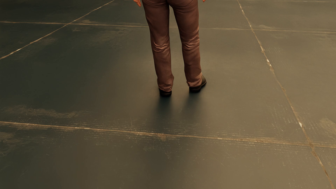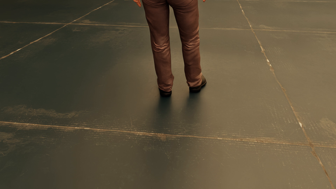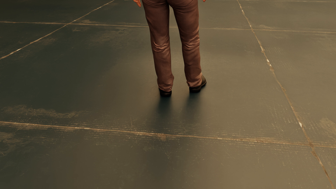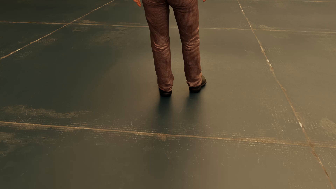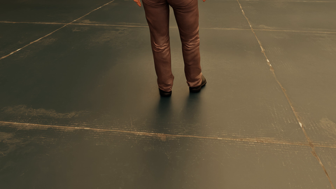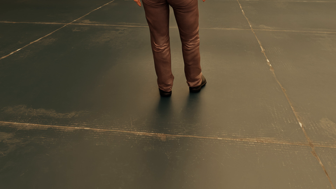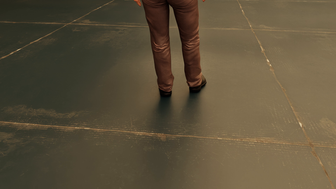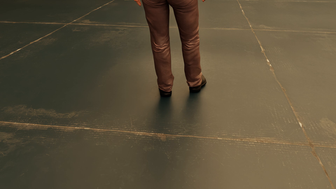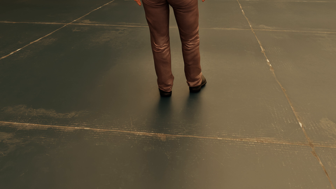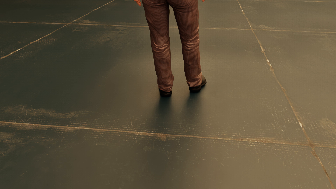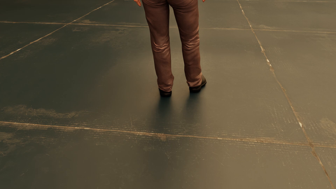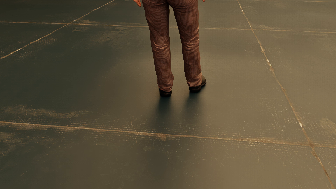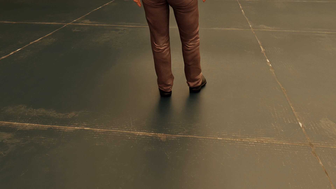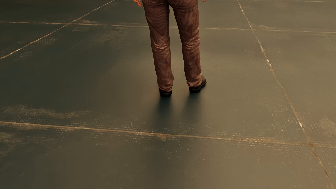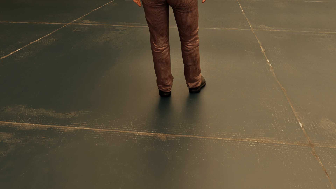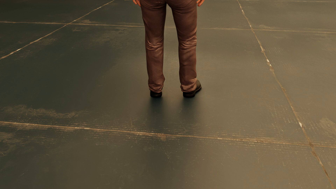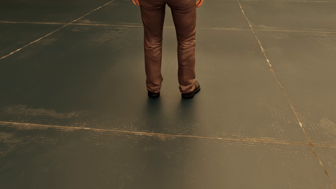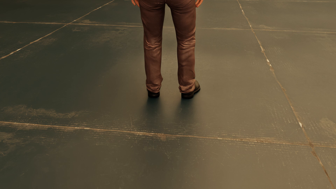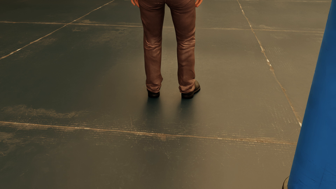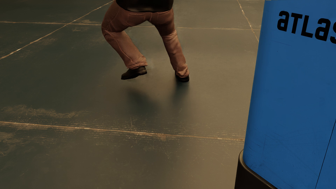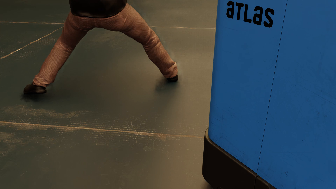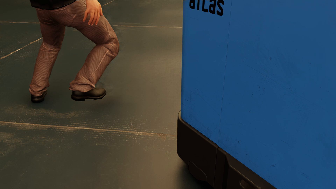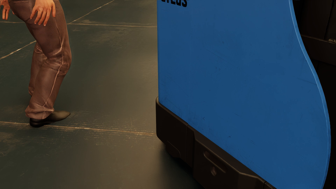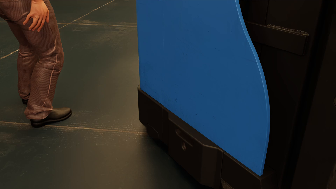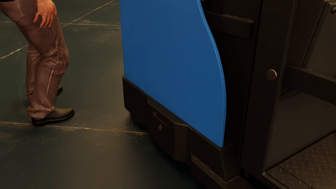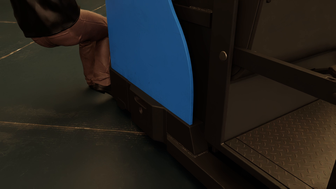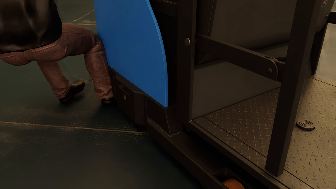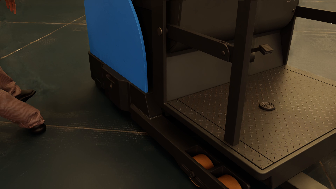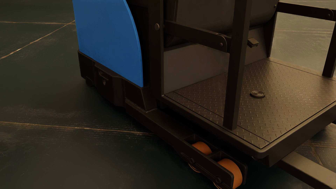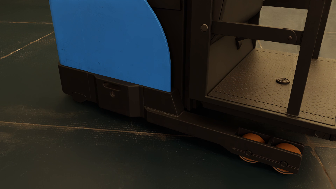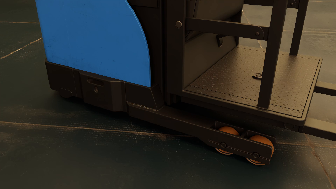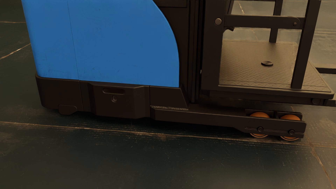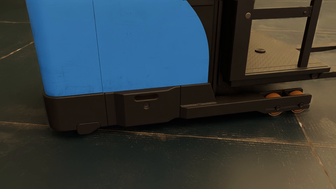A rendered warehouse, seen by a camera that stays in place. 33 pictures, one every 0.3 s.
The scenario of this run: Near miss between a forklift and a person.
